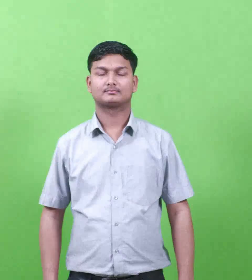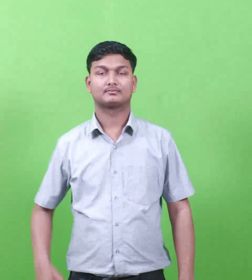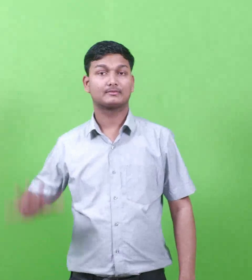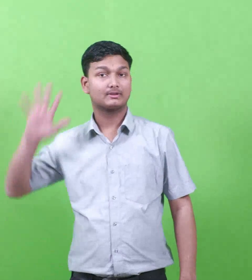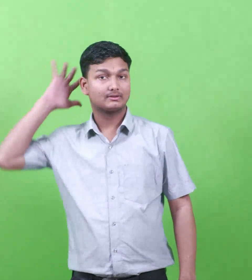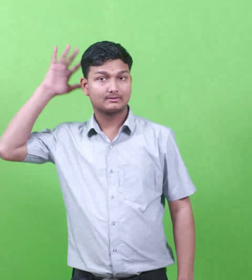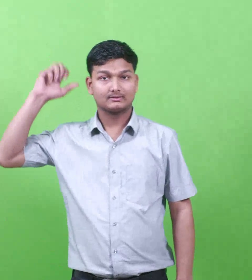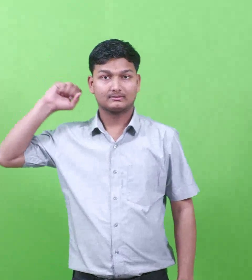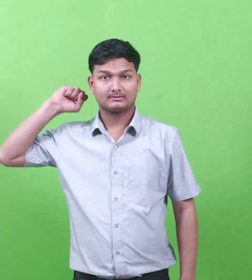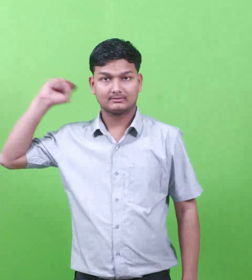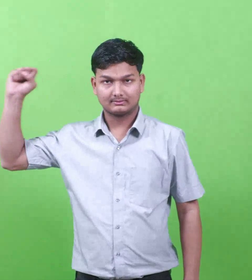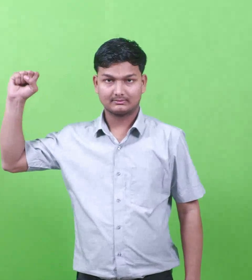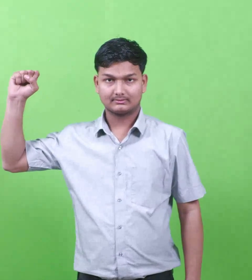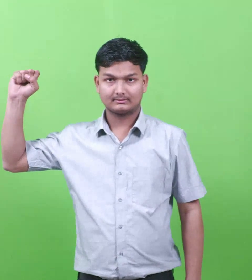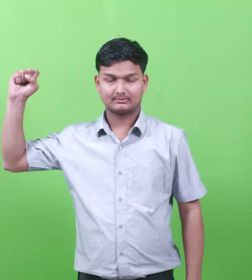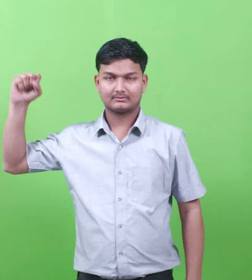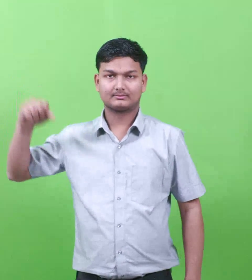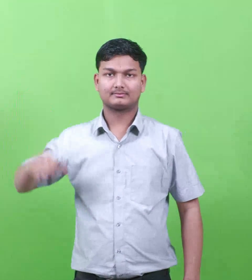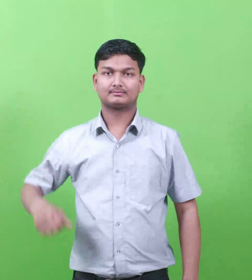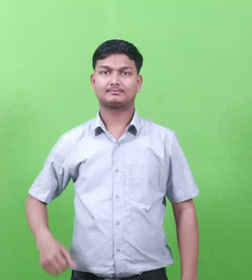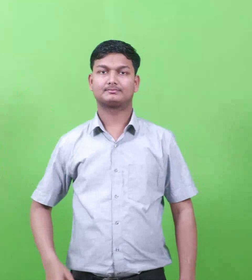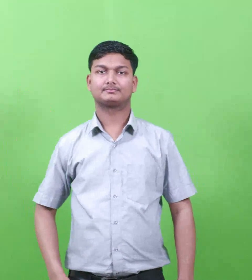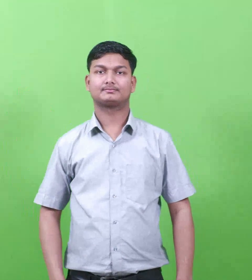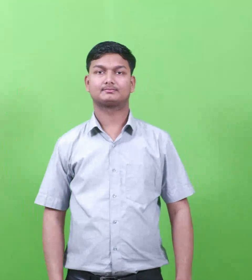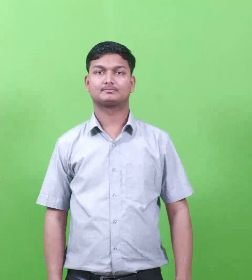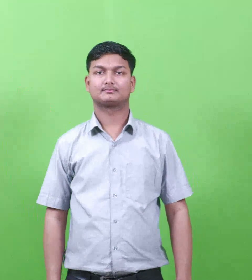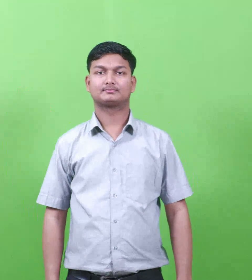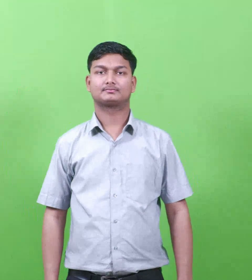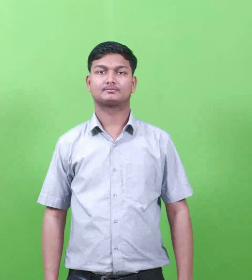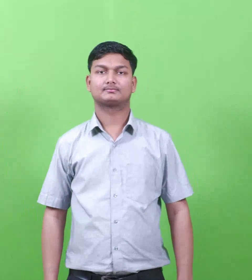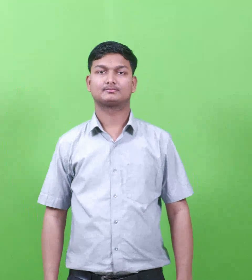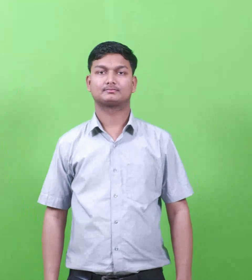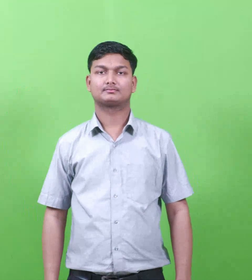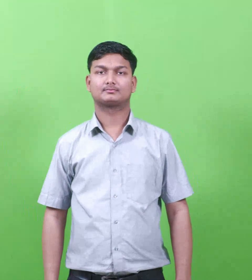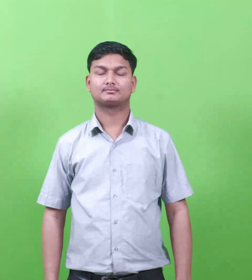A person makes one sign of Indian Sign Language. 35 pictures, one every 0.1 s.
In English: rameses
